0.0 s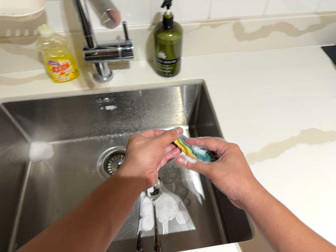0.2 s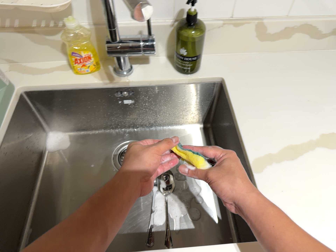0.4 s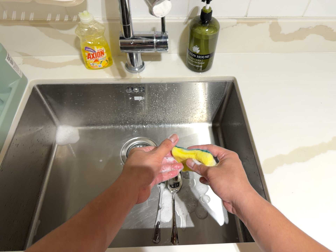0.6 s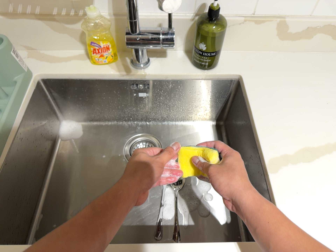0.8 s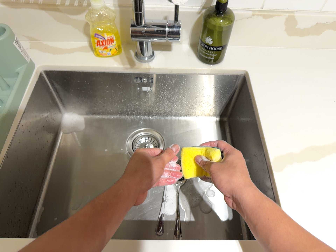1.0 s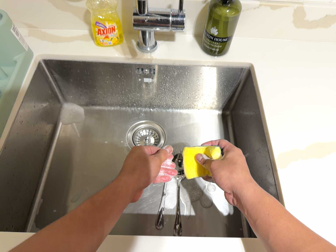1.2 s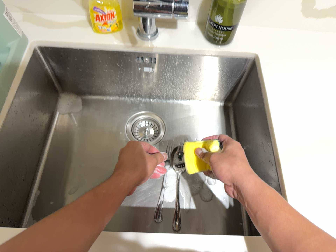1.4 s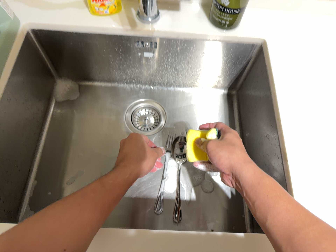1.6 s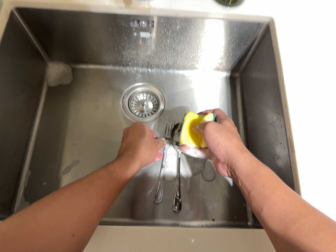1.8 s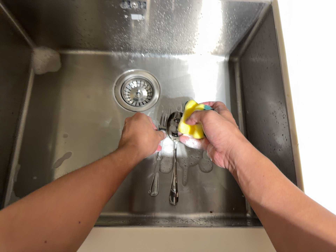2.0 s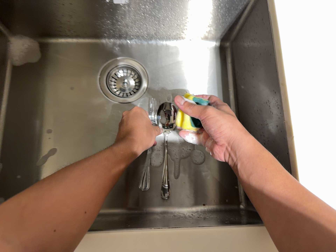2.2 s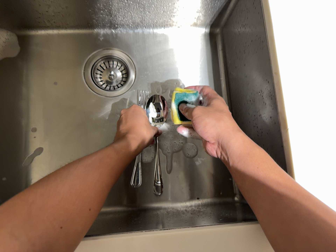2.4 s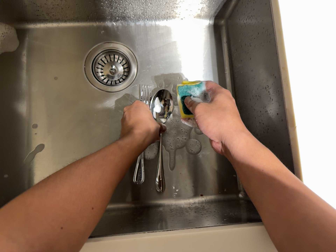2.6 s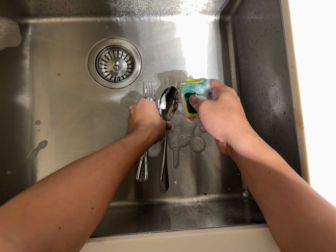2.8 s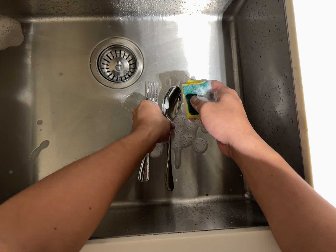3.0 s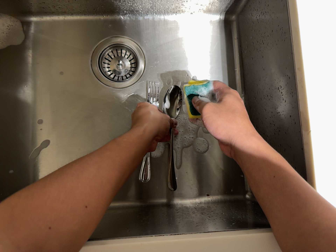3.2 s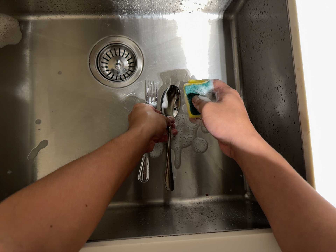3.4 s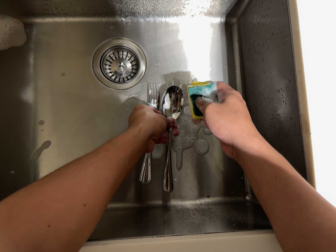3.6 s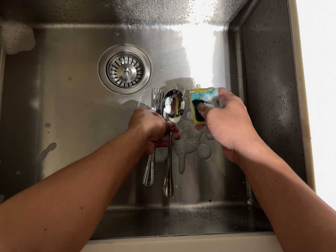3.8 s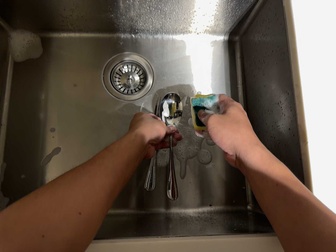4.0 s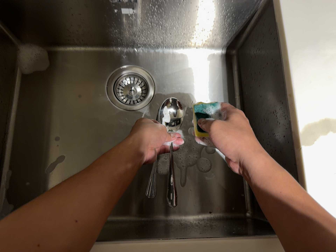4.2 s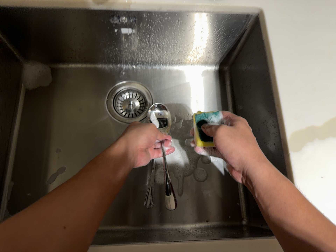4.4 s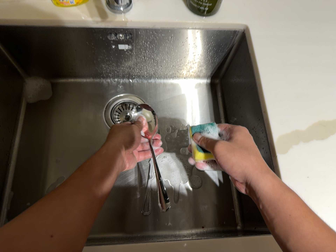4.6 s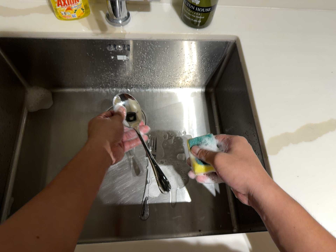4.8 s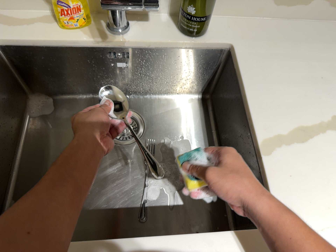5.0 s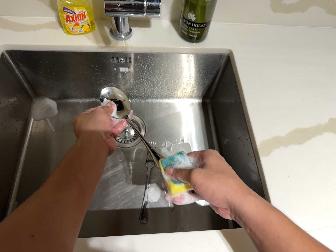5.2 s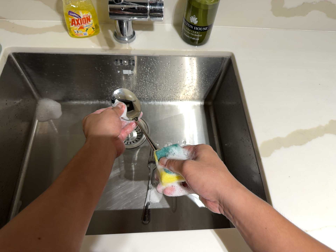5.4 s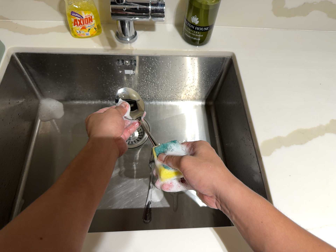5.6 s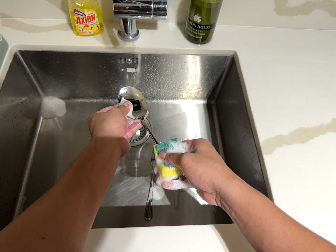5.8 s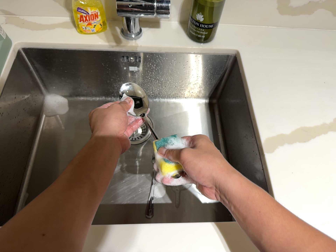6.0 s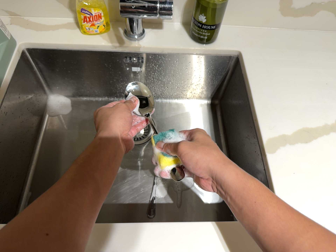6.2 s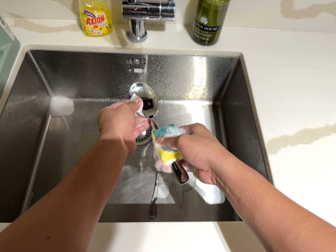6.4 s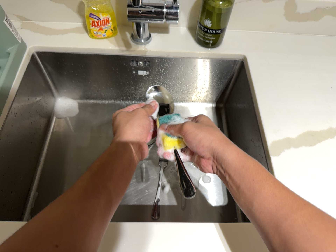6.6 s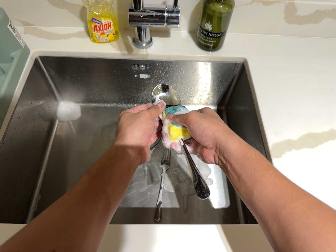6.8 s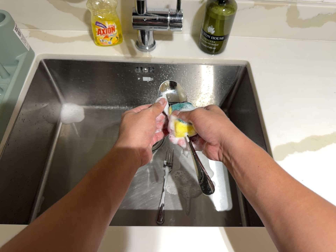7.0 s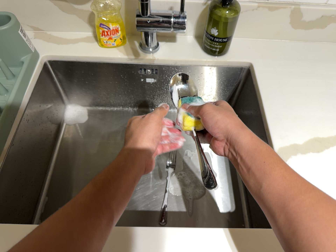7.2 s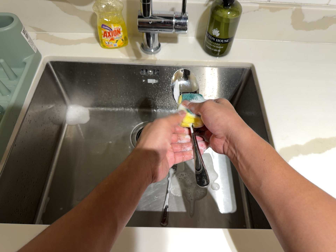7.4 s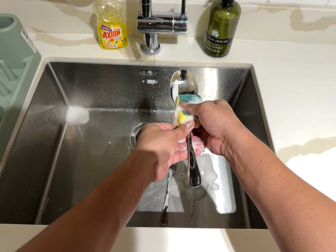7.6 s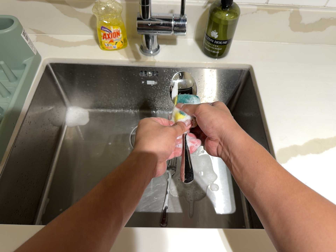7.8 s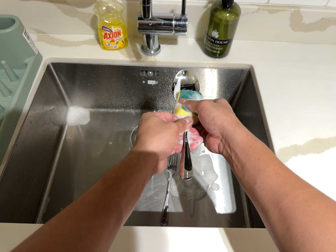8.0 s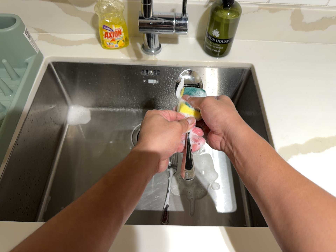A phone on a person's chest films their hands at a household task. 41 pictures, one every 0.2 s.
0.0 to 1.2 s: The camera travels to its left, about 7 cm, so close, fixed things drift to the right. It rolls about its line of sight by about 10 degrees, and the scene rotates clockwise.
1.2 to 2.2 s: The camera travels forward and toward the top of its view, about 16 cm, so what stands in front looms larger. Its aim tips toward the bottom of its view by about 20 degrees, and the scene shifts upward.
2.2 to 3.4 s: The camera shifts only a little, or ends up much as it began.
3.4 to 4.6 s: The camera travels backward and toward the bottom of its view, about 14 cm, so what stands in front gets smaller. Its aim tips toward the top of its view by about 20 degrees, and the scene shifts downward.
4.6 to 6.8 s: The camera travels backward and toward the bottom of its view, about 9 cm, so what stands in front gets smaller.
6.8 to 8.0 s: The camera keeps its place and its aim.
The film runs backward here.
